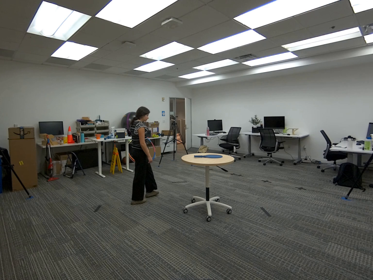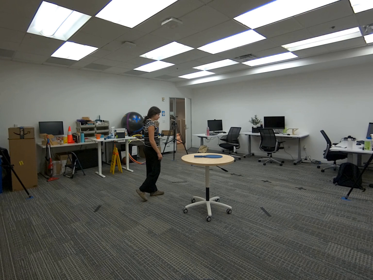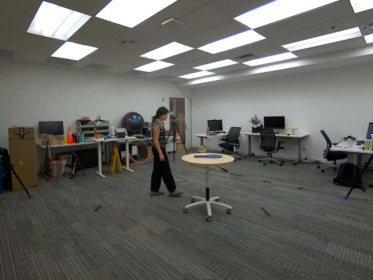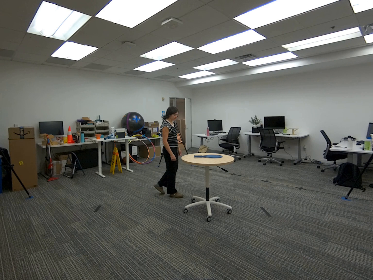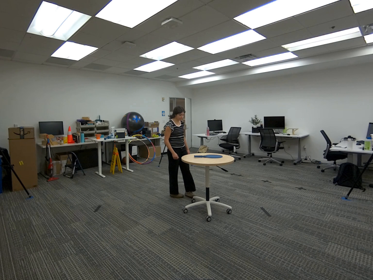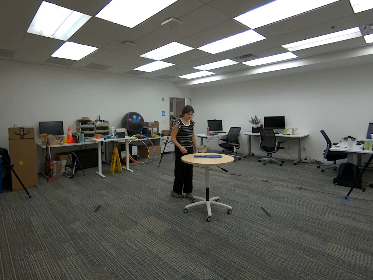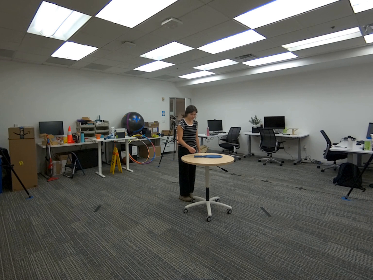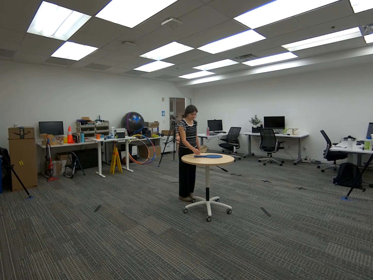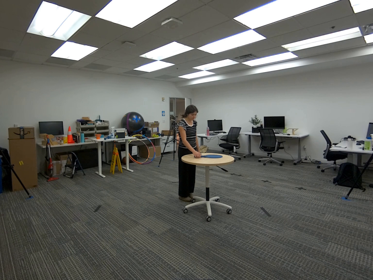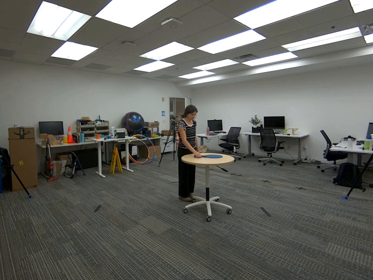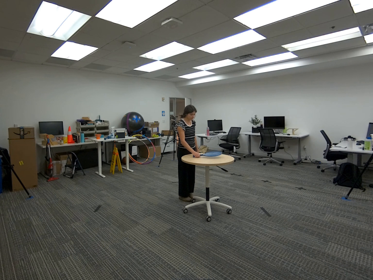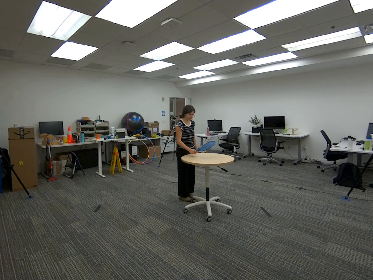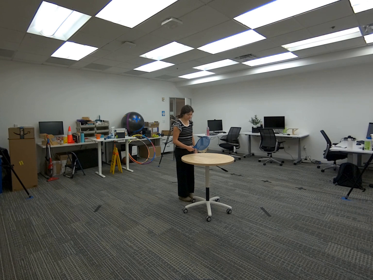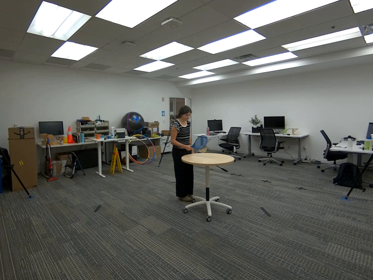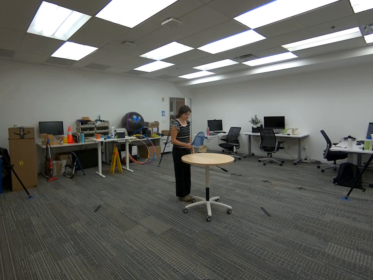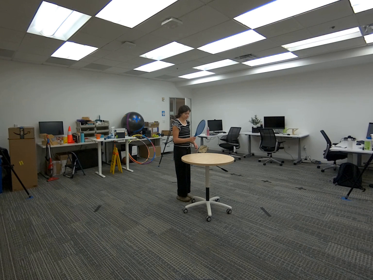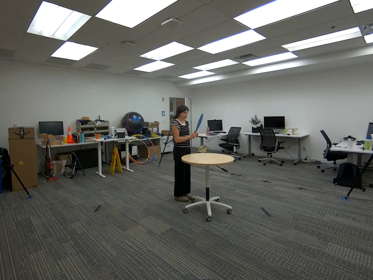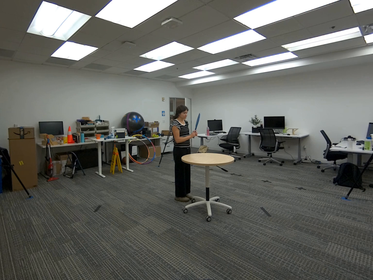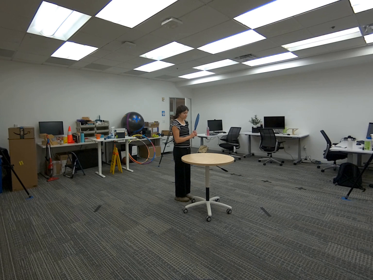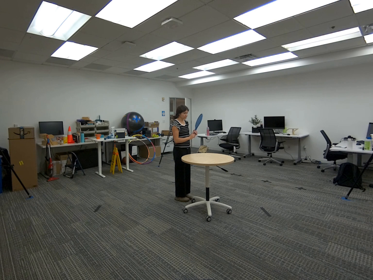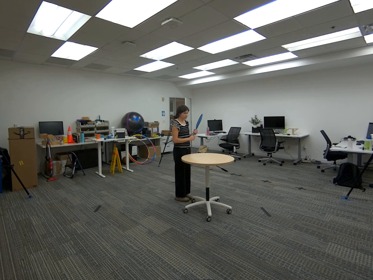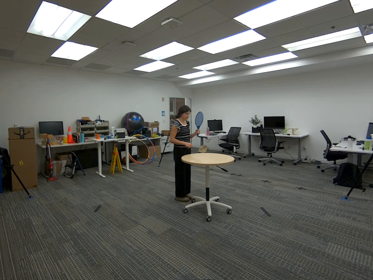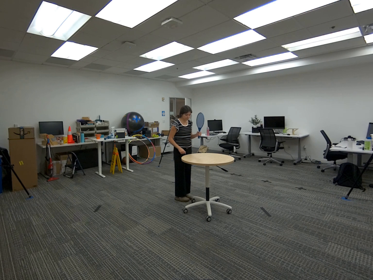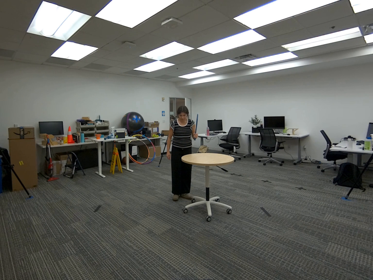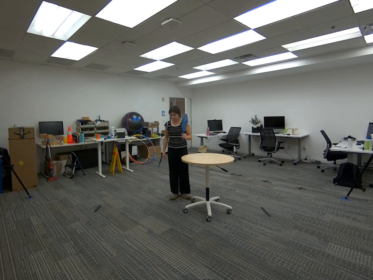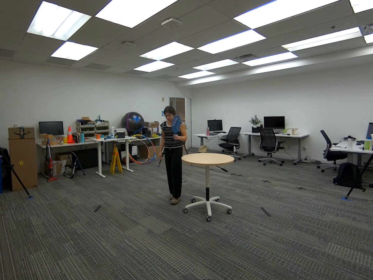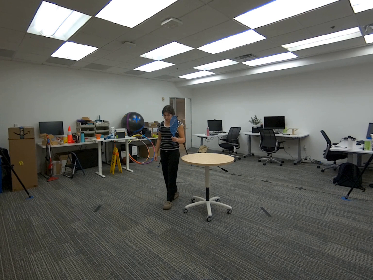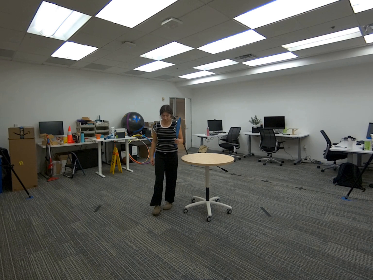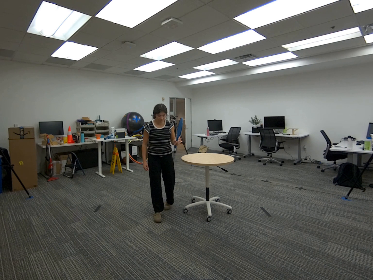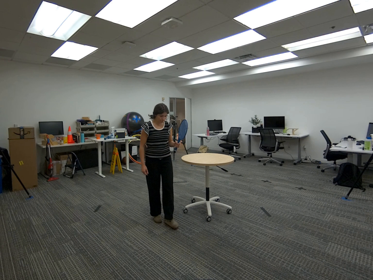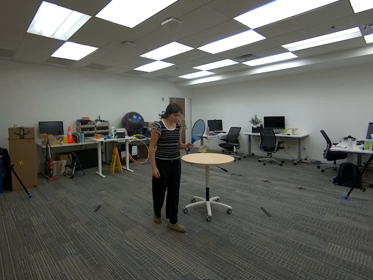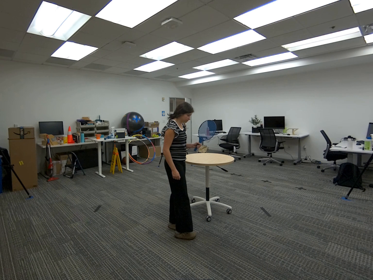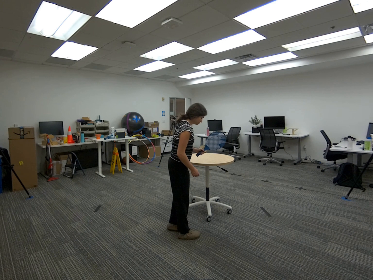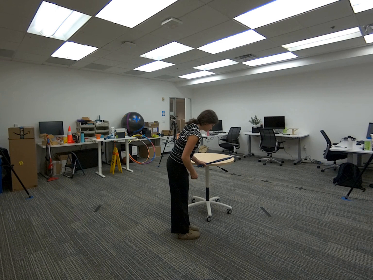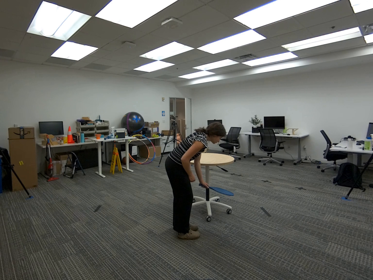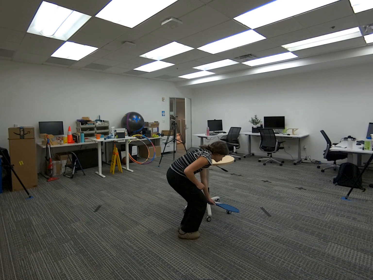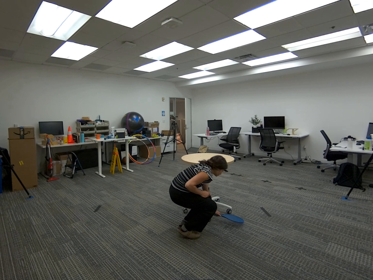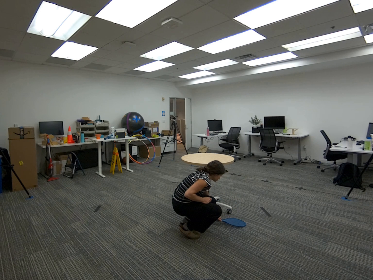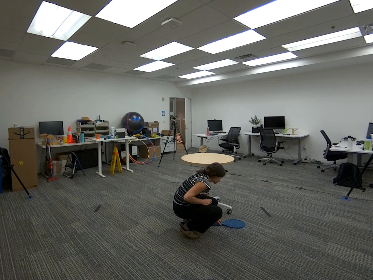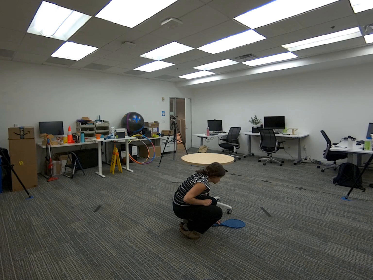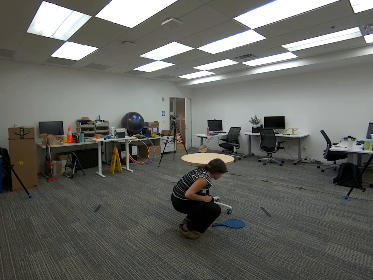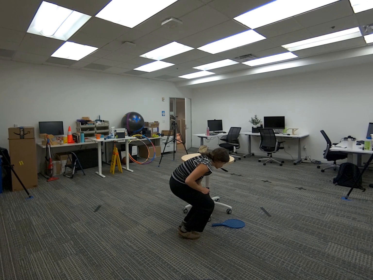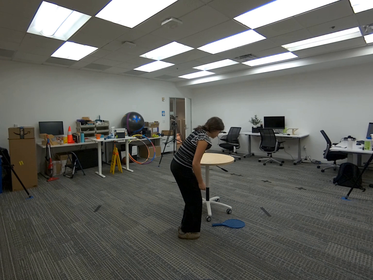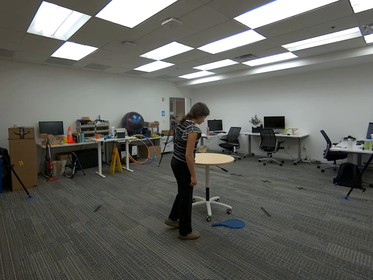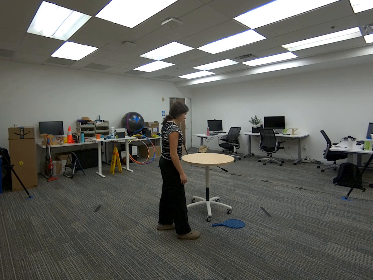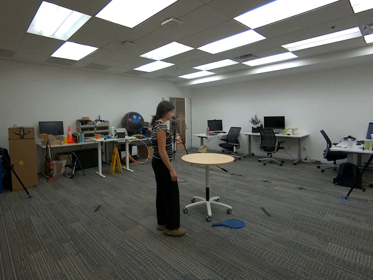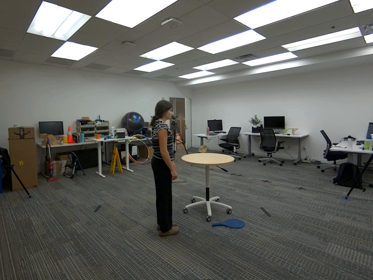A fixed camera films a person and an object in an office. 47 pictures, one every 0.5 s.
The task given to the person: Walk to the tennis racket on the round table, pick it up with your right hand, handover the racket to your left hand, and place the racket on the ground.
